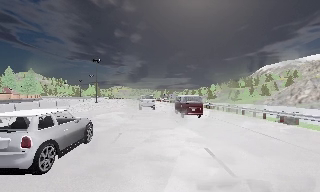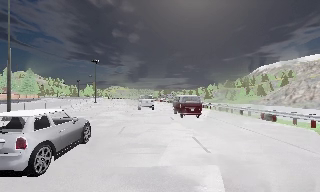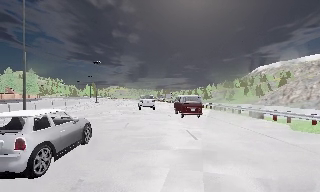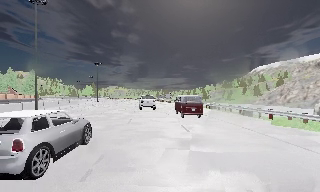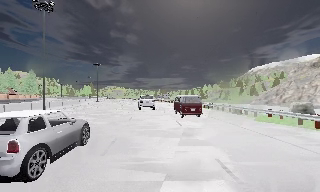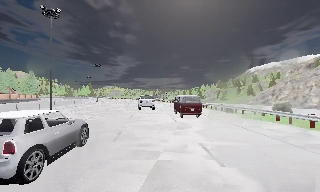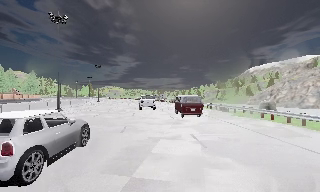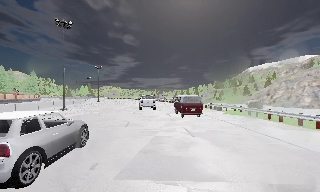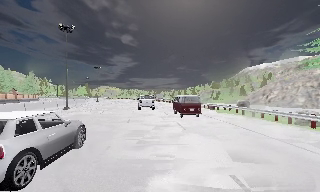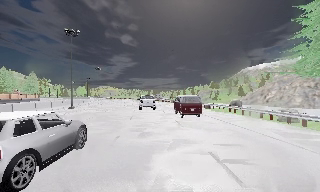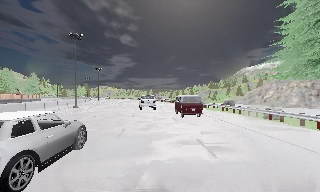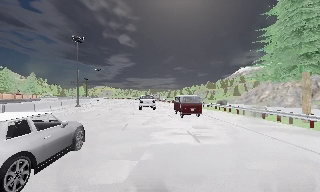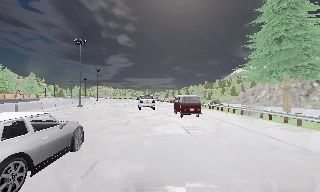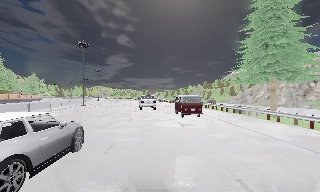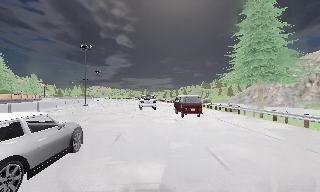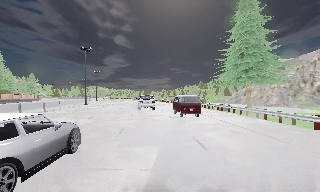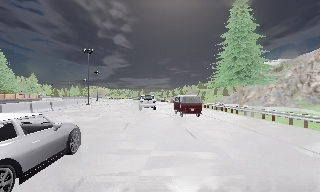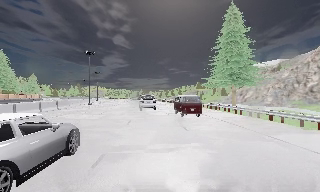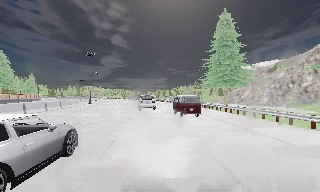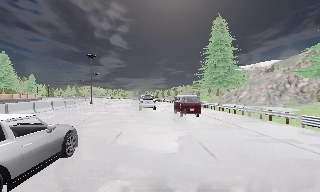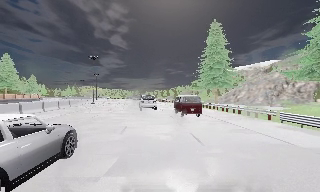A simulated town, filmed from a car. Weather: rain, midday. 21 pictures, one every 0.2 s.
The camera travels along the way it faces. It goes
backward.
0.0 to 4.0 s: The scene slides to the left, as the camera pans about 10 degrees to its right. It travels backward, about 30 m, so what stands in front gets smaller.
The film runs backward here.
